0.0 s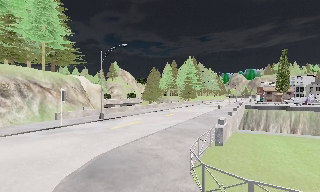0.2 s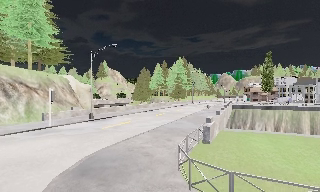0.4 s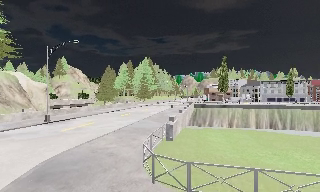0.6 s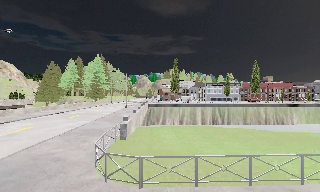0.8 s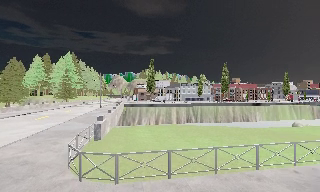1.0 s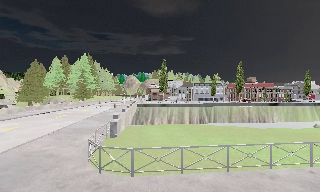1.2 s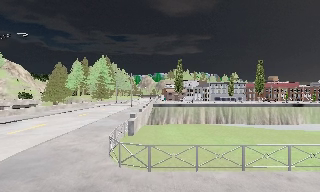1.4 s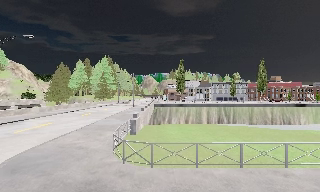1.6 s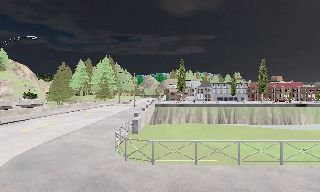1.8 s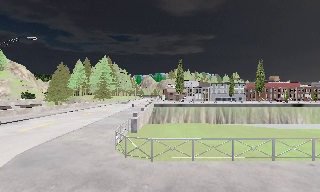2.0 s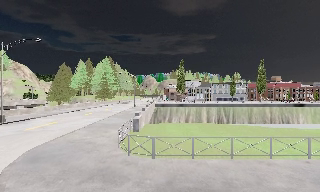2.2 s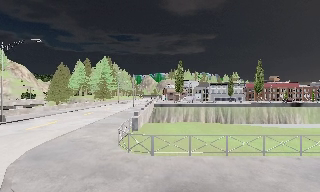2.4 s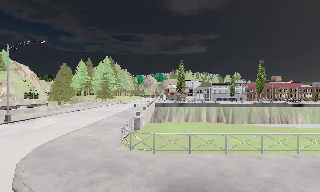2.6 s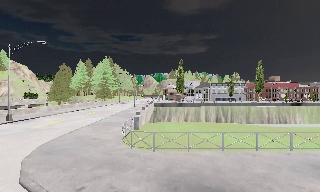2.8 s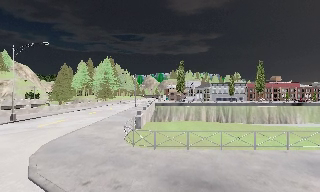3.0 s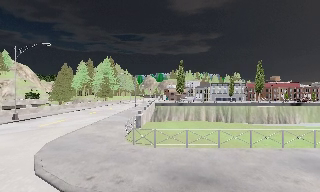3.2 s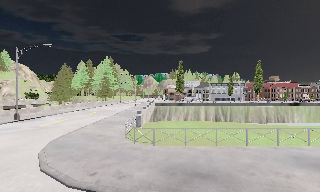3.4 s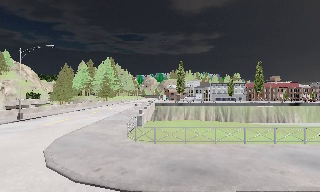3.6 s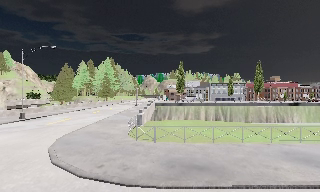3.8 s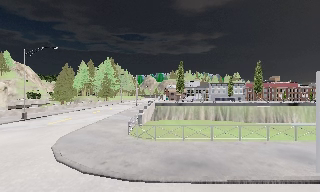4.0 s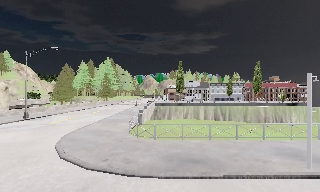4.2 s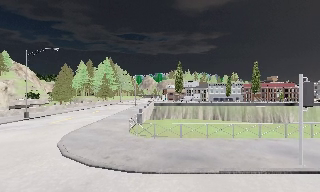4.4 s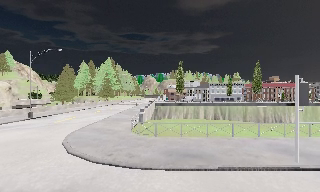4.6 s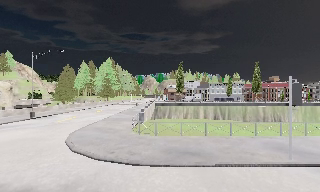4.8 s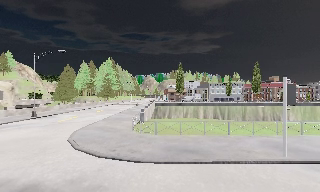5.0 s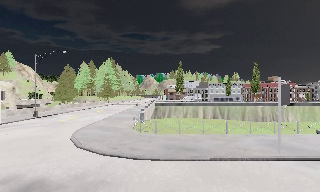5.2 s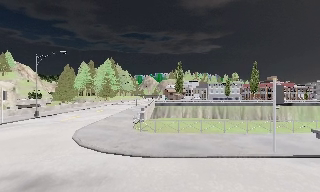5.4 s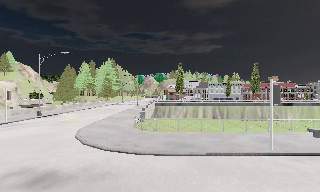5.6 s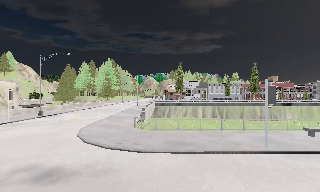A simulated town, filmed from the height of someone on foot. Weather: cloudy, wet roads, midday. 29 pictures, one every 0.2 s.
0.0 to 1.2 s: The camera swings to its right by about 30 degrees, and the scene slides to the left. It travels backward, about 1.5 m.
1.2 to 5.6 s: The camera travels backward, about 6 m, so what stands in front gets smaller.
The film runs backward here.
